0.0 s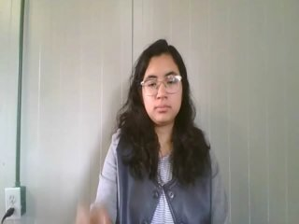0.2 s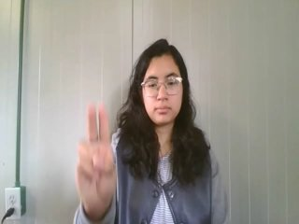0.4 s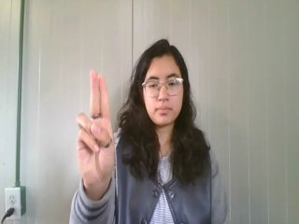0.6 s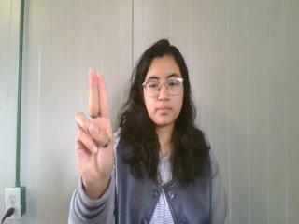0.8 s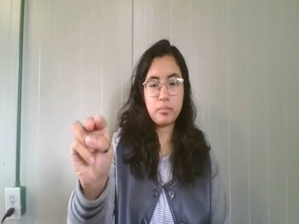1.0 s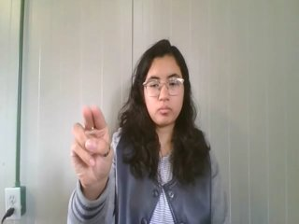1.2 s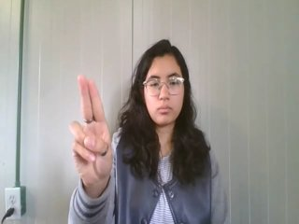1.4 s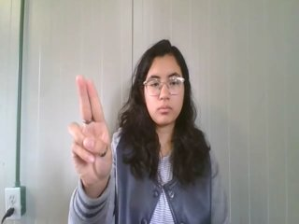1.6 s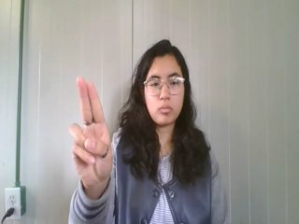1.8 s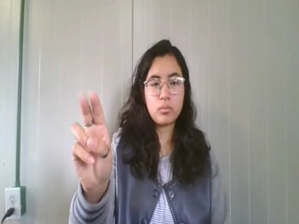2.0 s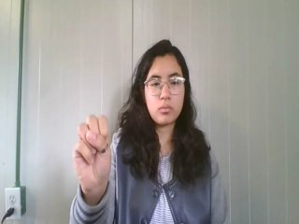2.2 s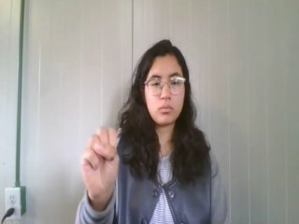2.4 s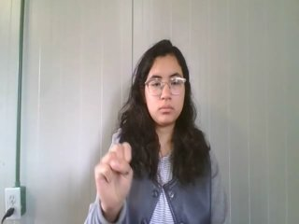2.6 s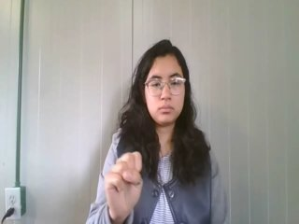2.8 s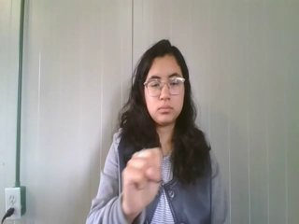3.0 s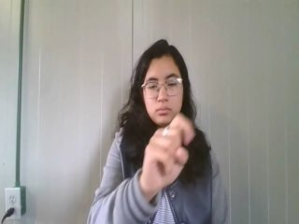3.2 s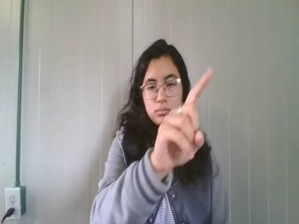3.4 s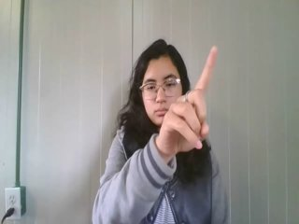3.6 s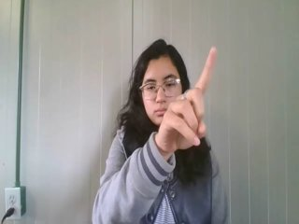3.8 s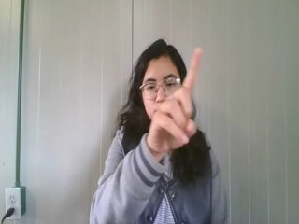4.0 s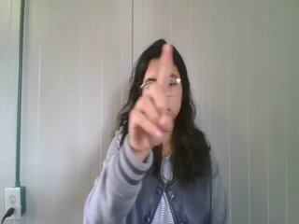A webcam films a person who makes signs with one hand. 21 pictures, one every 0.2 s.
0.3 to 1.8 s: Click with two fingers.
1.9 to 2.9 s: Non-gesture.
3.0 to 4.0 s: Pointing with one finger.
